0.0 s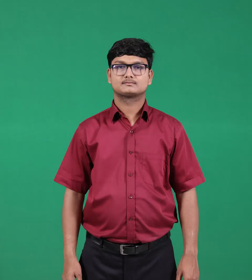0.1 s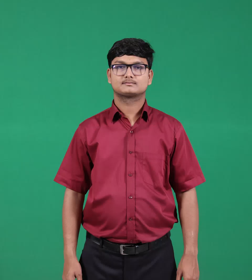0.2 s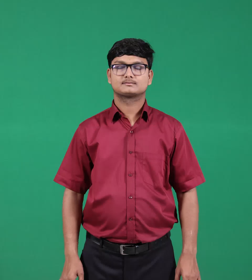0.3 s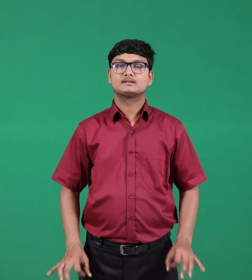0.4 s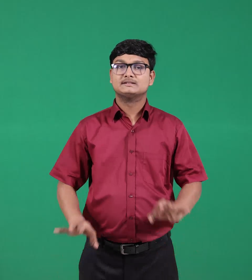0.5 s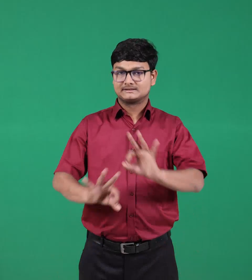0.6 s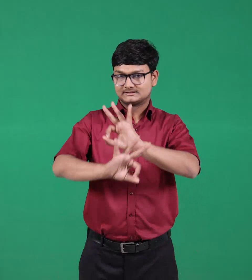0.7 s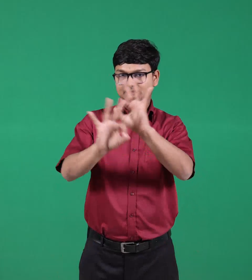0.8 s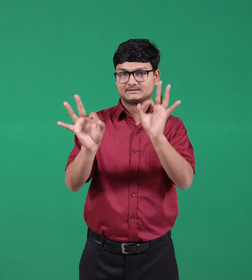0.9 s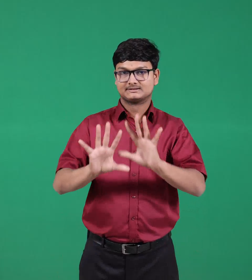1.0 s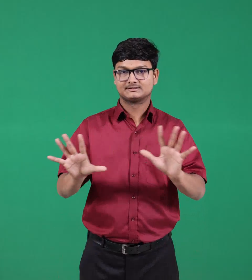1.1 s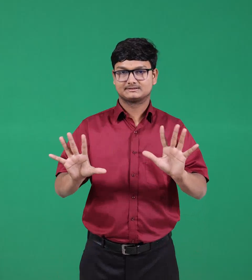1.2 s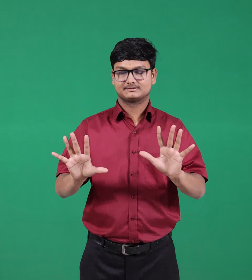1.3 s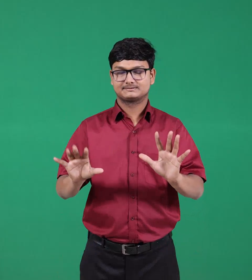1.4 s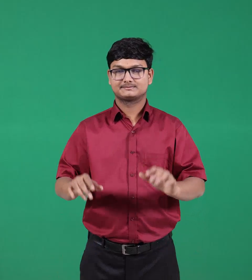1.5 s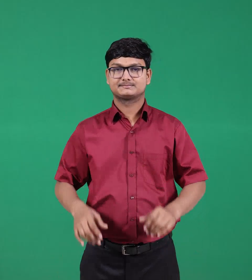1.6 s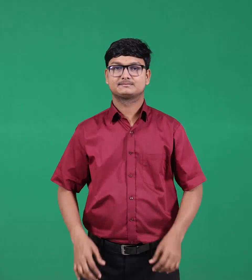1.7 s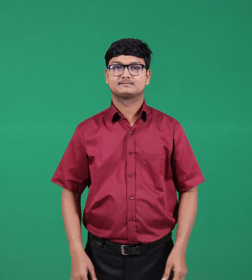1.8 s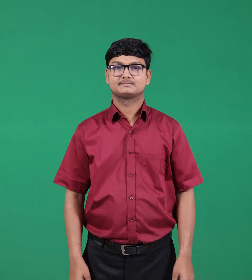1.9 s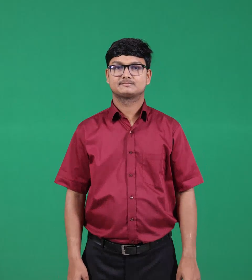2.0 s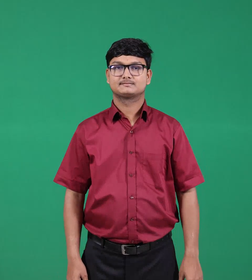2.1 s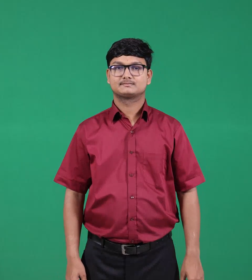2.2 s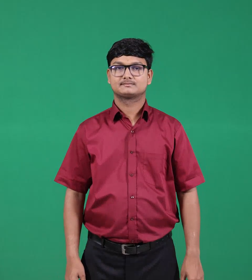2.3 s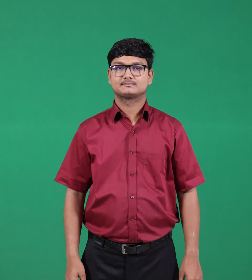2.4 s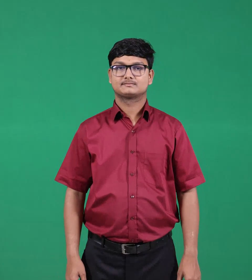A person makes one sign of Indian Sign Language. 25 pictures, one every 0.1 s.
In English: ready
